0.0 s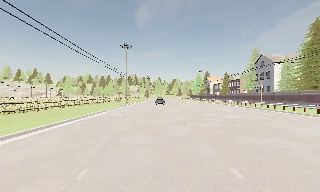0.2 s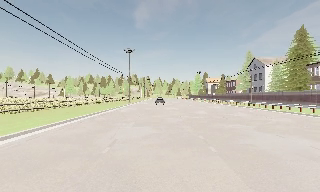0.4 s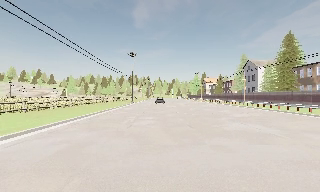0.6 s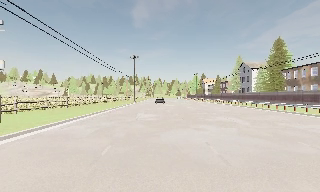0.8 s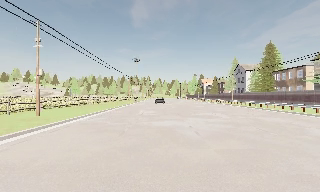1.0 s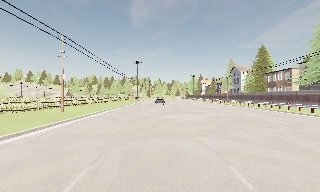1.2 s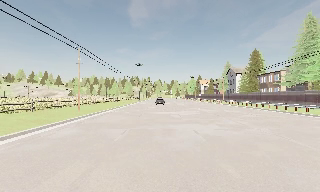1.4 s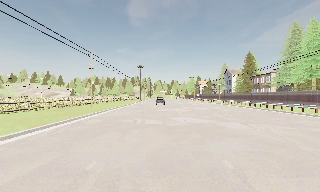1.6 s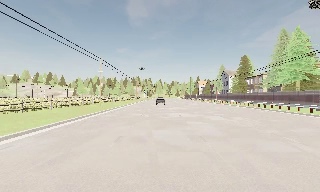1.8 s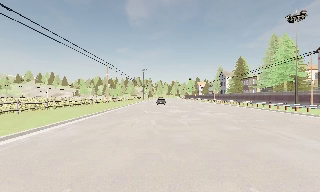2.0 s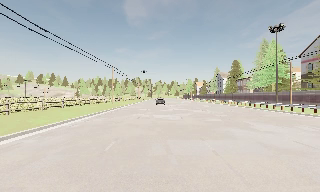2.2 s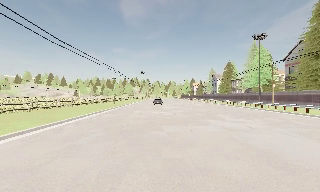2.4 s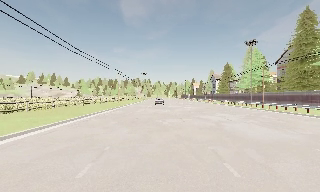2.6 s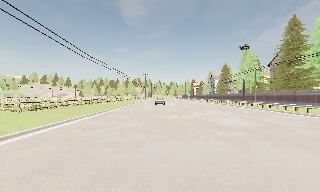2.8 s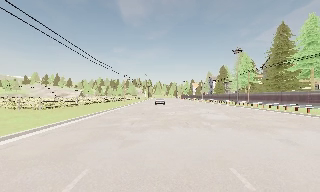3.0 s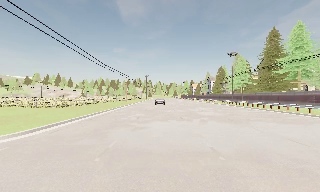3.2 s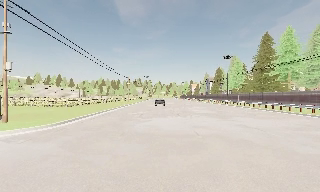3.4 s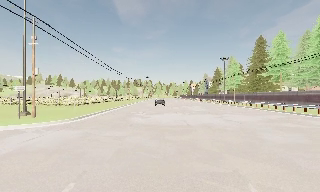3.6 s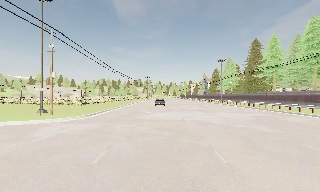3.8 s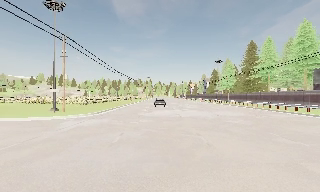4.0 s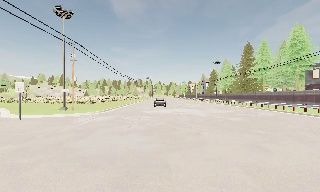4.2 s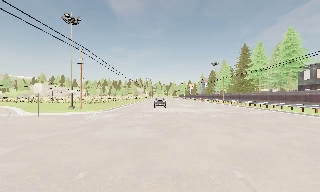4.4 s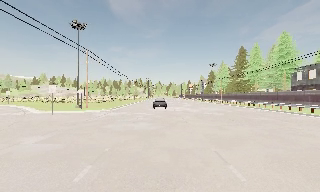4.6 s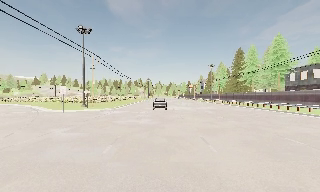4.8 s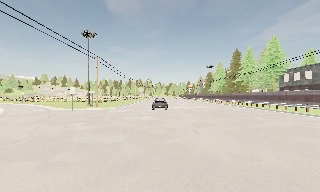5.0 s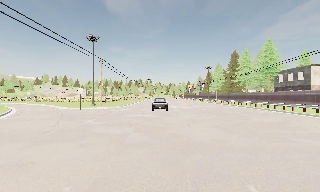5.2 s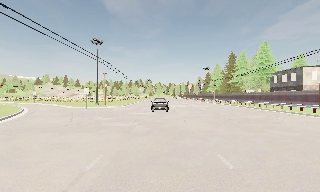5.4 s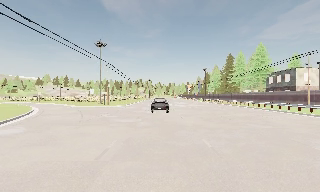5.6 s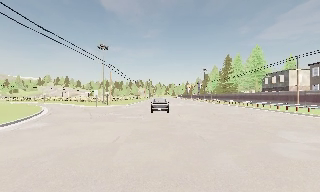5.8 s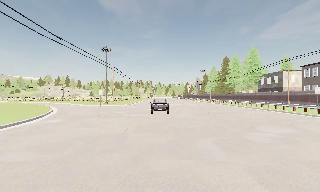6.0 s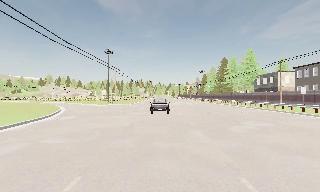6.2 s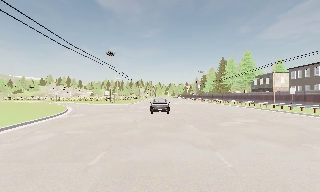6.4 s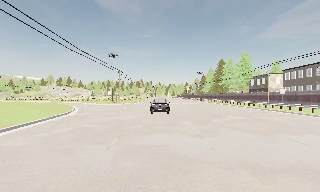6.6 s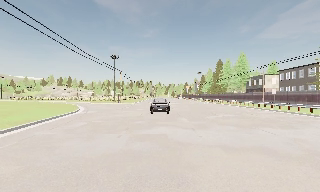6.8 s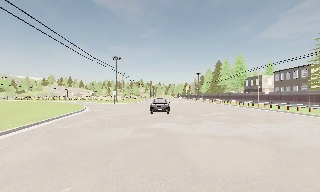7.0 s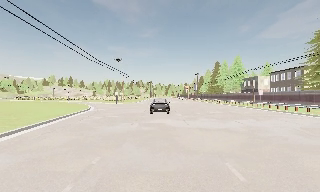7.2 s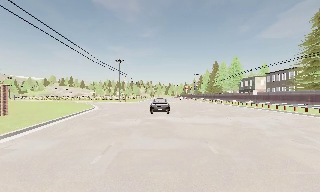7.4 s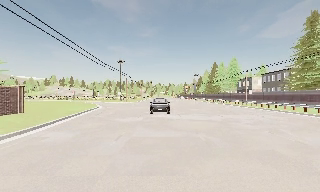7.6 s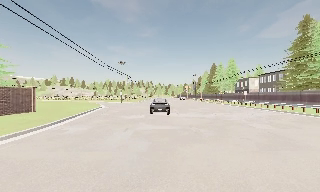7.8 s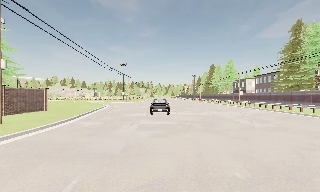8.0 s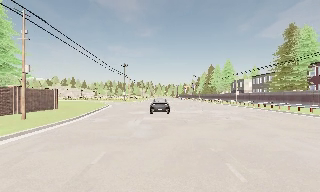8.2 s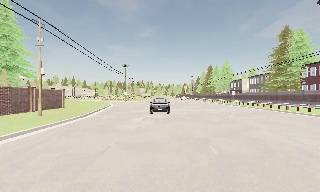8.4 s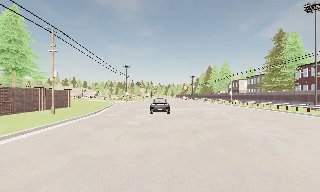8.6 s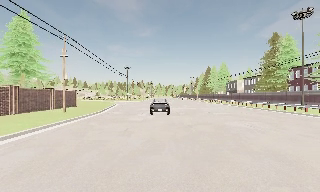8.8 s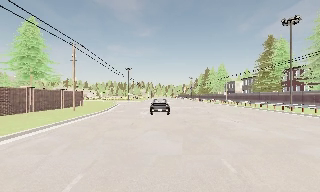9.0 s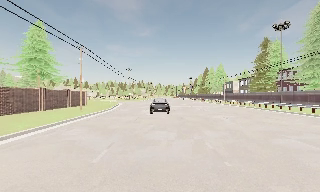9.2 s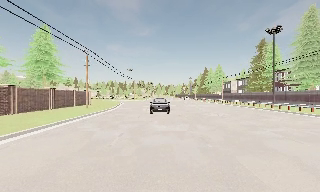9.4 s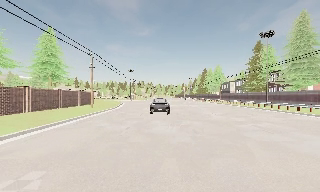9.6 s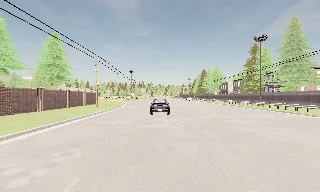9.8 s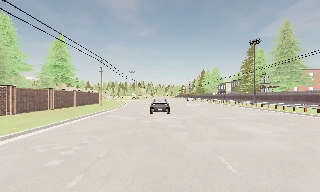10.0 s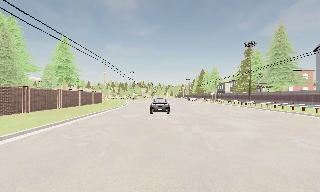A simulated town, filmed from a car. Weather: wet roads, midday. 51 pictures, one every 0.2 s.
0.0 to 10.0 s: The camera travels backward, about 105 m, so what stands in front gets smaller. It loses speed.
The film runs backward here.
